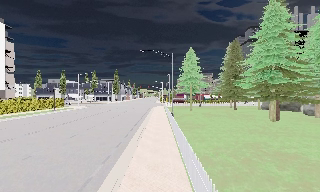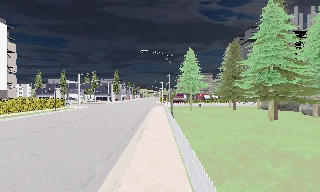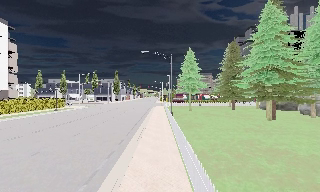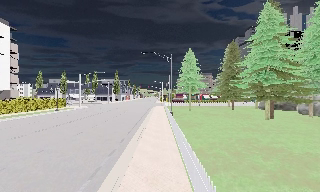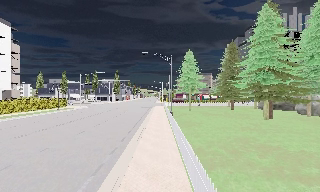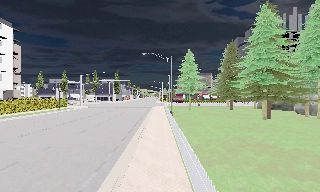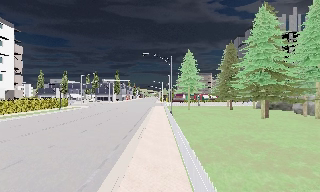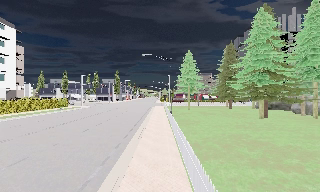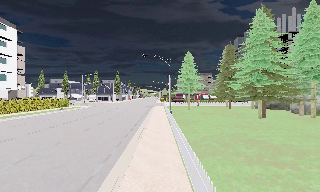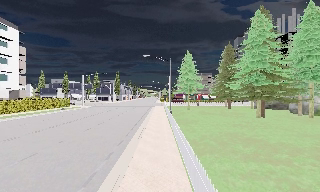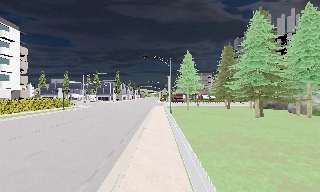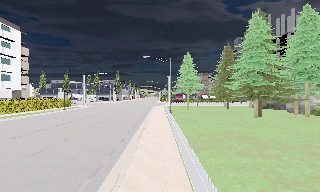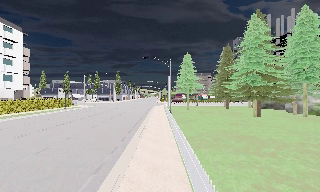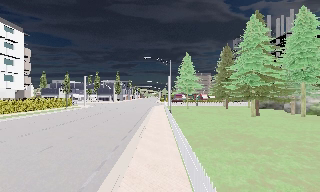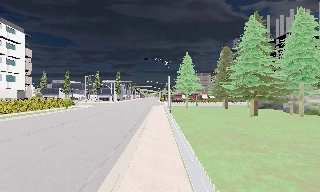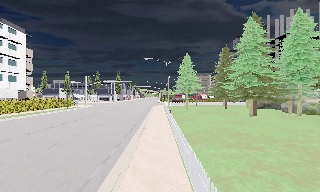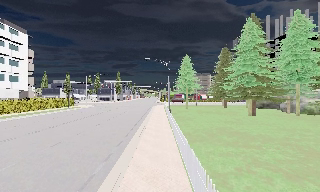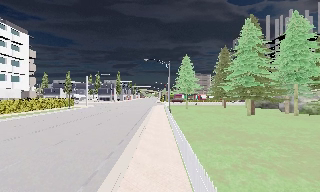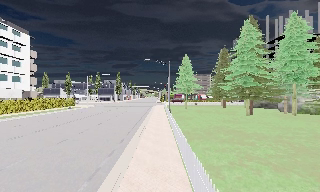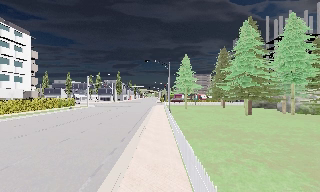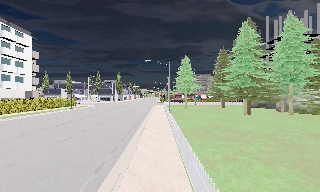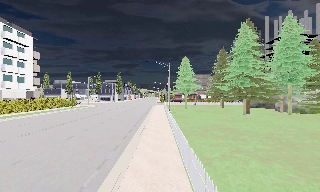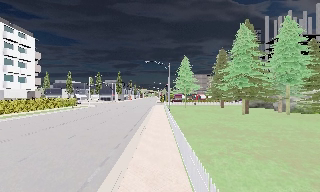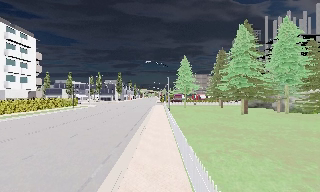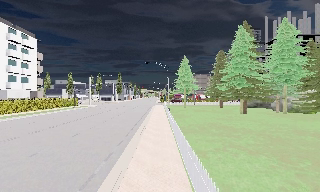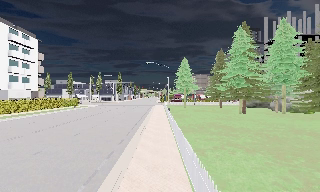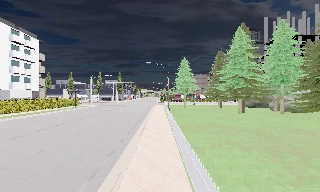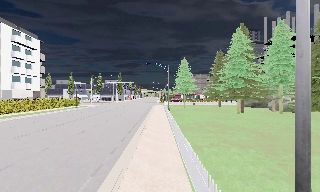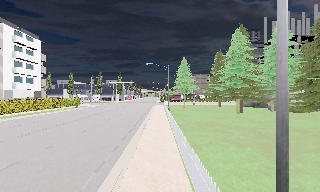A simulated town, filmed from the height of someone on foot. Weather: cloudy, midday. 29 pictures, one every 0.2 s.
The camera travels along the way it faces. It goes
backward.
0.0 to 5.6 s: The camera travels backward, about 7 m, so what stands in front gets smaller.
The film runs backward here.
